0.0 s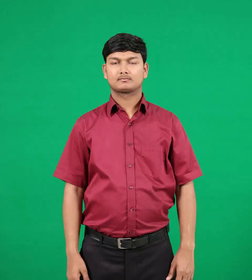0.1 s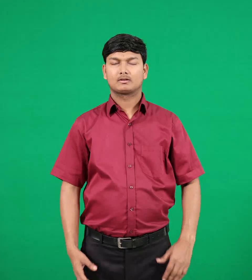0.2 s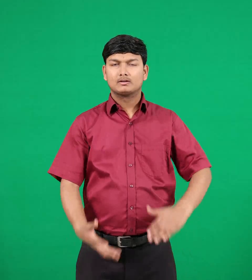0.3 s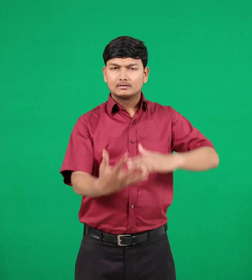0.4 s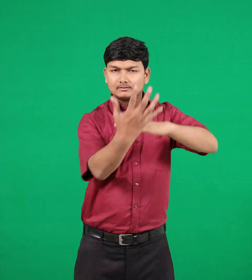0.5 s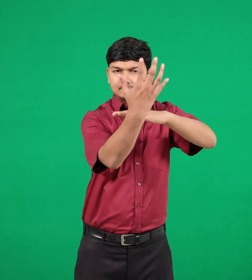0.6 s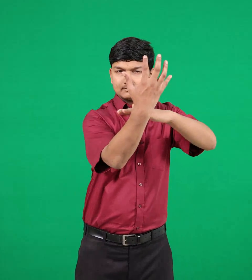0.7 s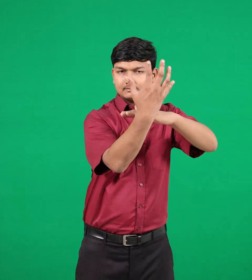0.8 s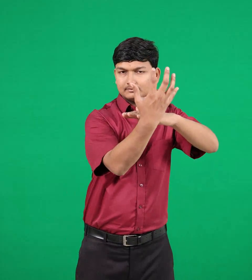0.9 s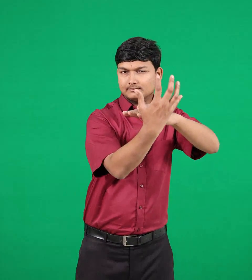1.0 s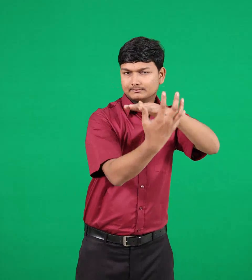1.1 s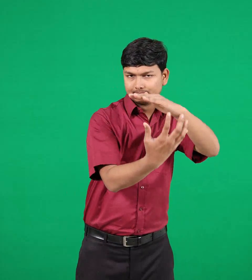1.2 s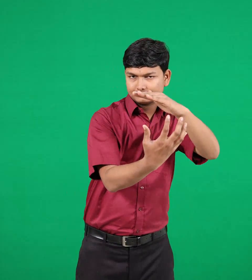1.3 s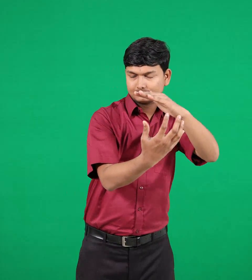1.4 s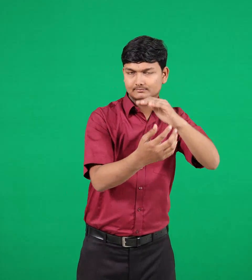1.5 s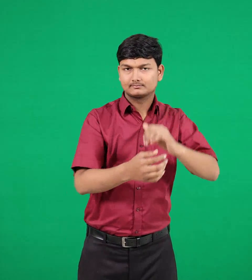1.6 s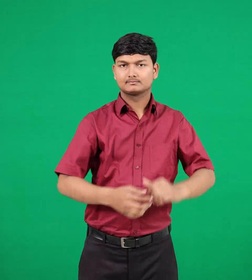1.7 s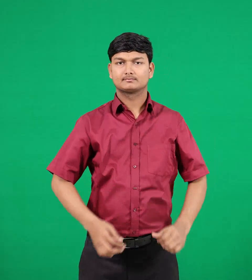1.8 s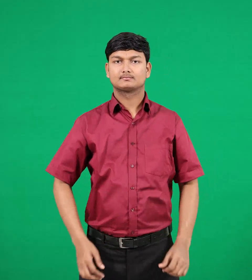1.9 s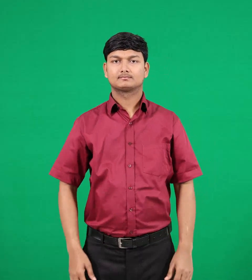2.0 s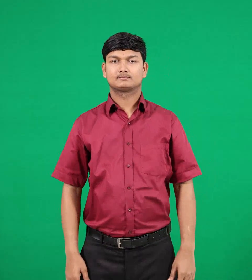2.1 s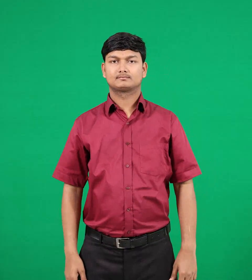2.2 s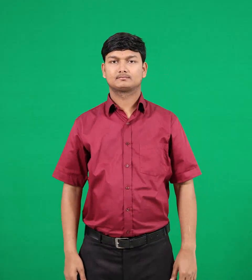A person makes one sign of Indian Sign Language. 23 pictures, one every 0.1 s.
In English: sunset
